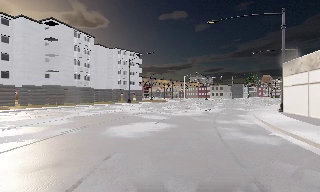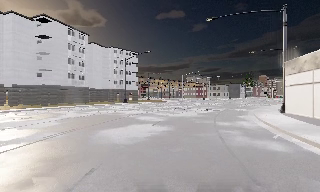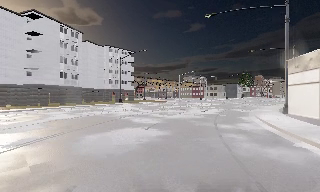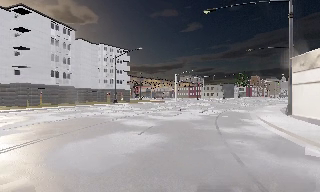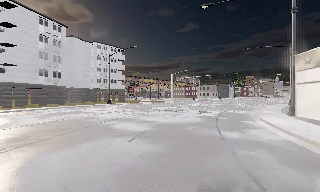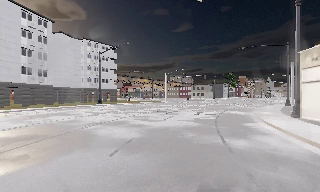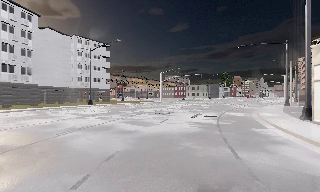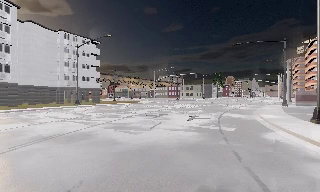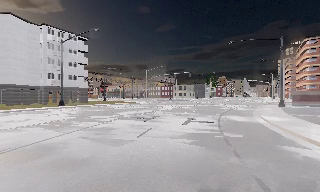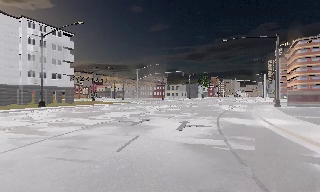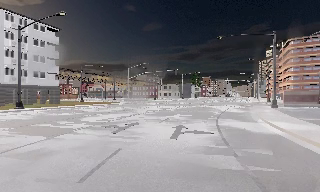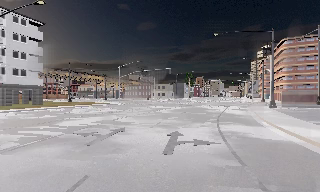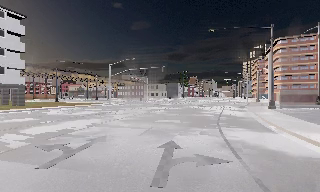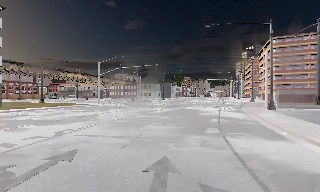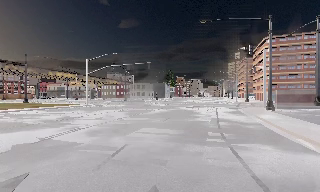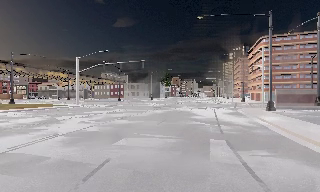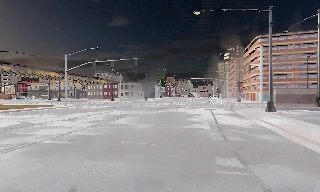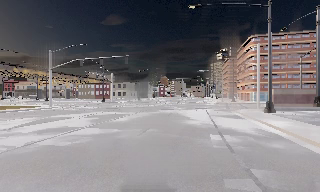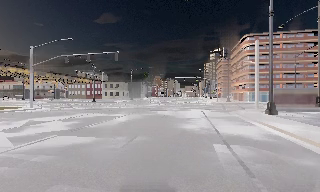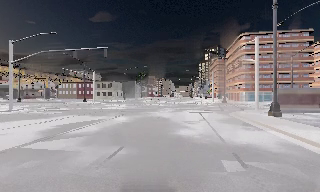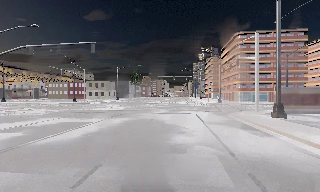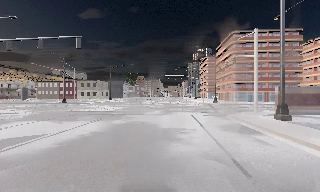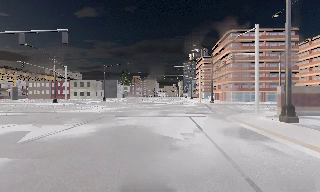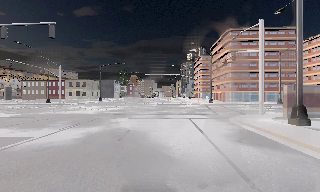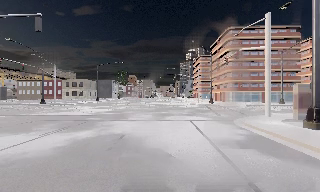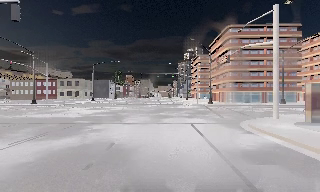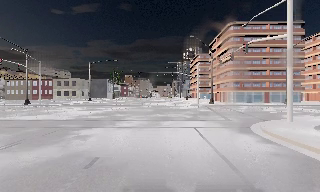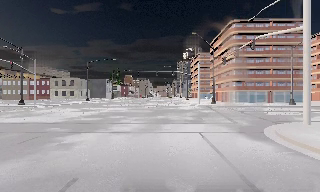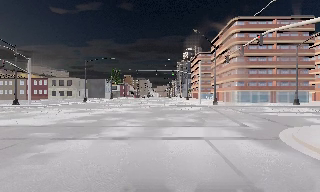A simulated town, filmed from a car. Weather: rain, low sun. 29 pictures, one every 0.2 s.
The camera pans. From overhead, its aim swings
clockwise.
The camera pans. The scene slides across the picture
to the left.
0.0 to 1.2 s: The camera travels forward, about 7 m, so what stands in front looms larger. It gains speed.
1.2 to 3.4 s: The camera pans to its right, which is clockwise from overhead, by about 25 degrees. It travels forward, about 17 m, so what stands in front looms larger.
3.4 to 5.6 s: The scene slides to the left, as the camera pans about 10 degrees to its right. It travels forward, about 14 m, so what stands in front looms larger.
The film runs forward here.
